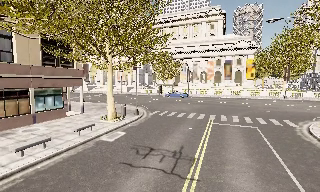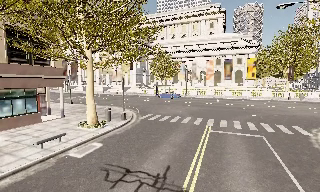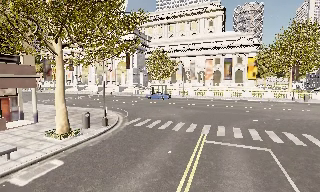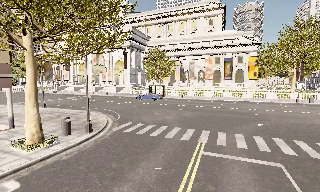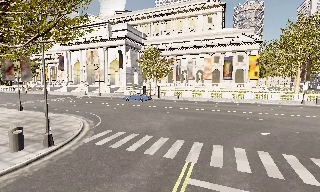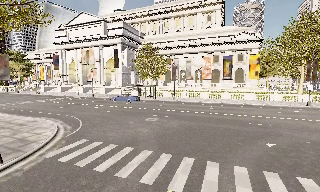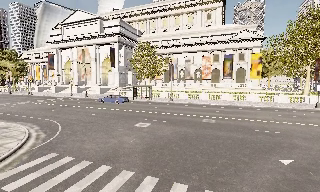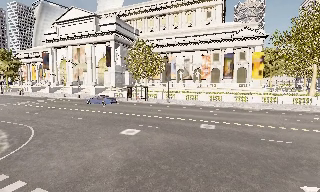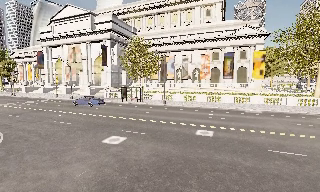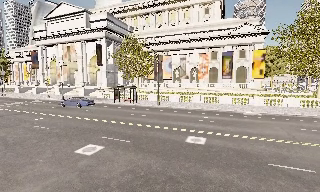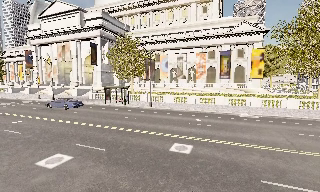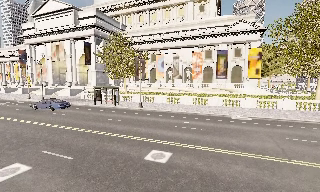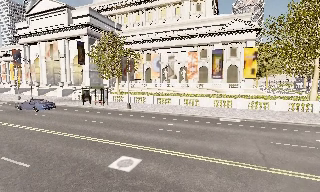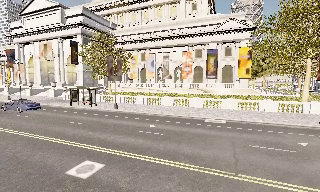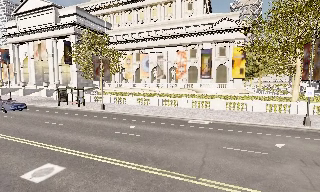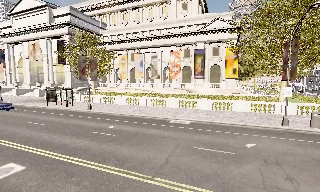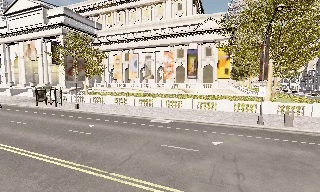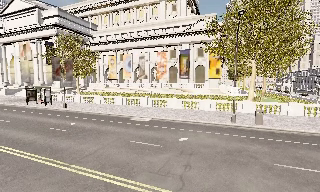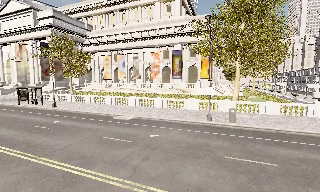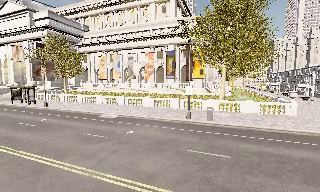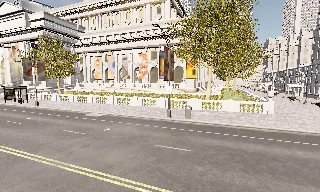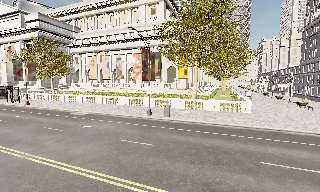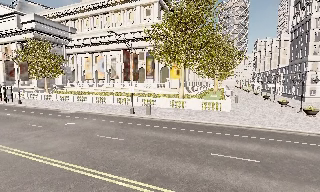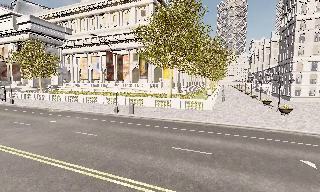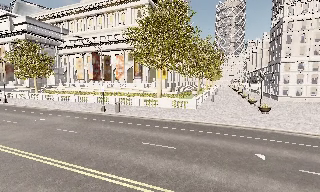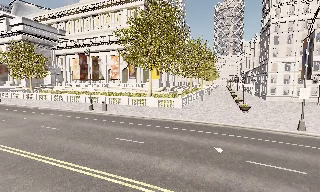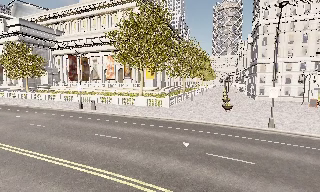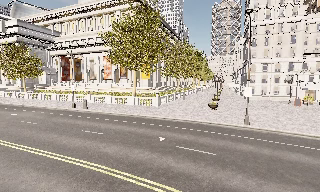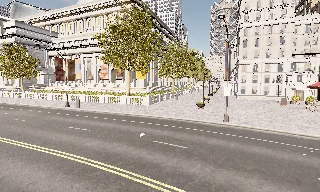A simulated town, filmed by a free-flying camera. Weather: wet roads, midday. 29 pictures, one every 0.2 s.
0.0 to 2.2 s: The camera travels forward and to its right, about 20 m, so what stands in front looms larger.
2.2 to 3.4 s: The camera travels to its right, about 10 m, so close, fixed things drift to the left.
3.4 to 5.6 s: The camera travels to its right and backward, about 20 m, so close, fixed things drift to the left.
The film runs forward here.
